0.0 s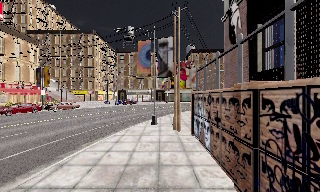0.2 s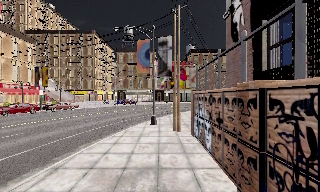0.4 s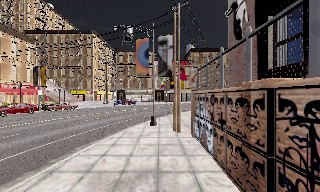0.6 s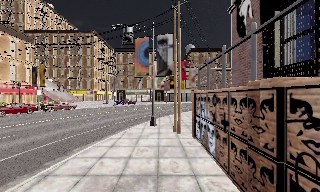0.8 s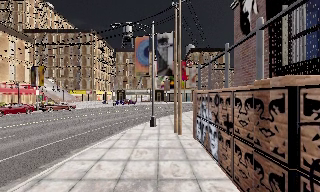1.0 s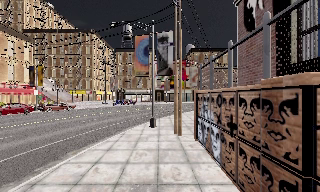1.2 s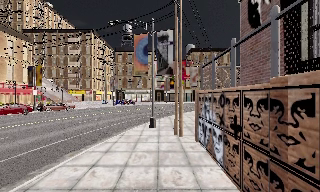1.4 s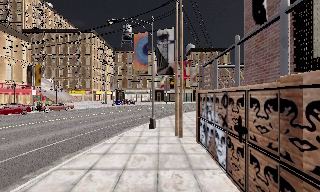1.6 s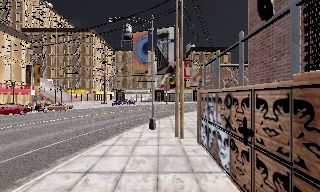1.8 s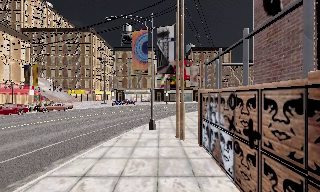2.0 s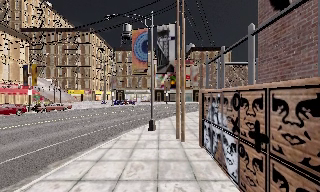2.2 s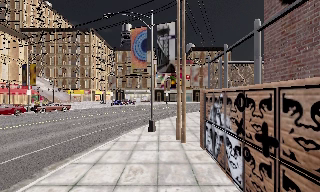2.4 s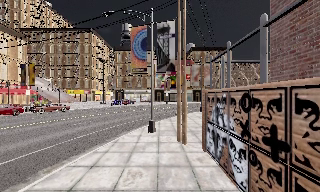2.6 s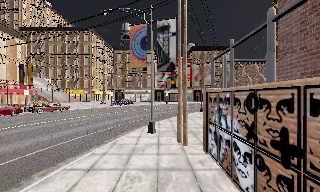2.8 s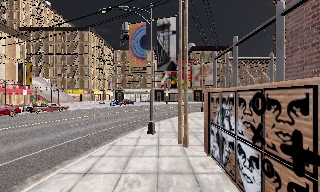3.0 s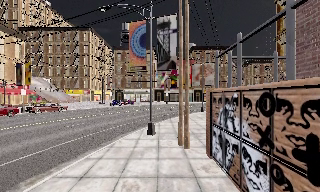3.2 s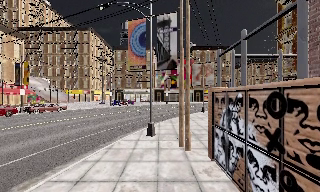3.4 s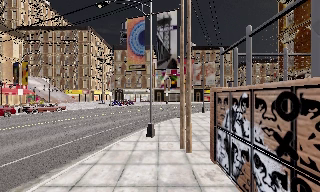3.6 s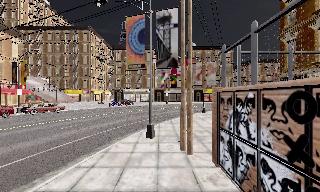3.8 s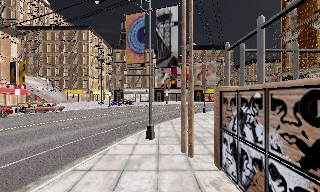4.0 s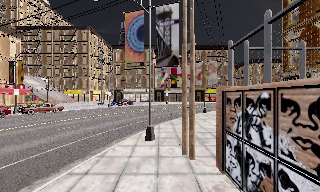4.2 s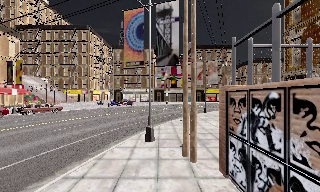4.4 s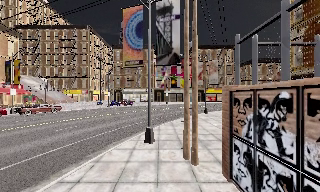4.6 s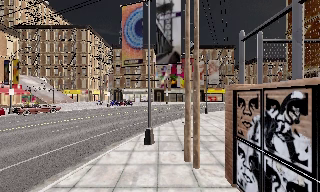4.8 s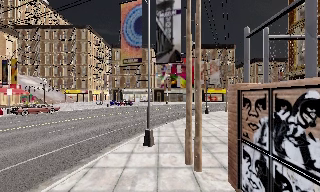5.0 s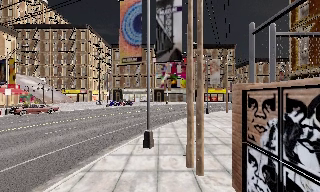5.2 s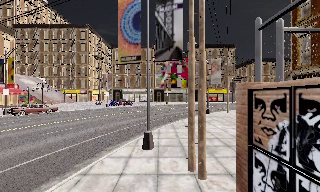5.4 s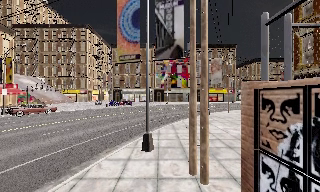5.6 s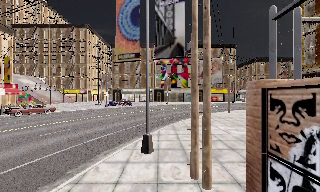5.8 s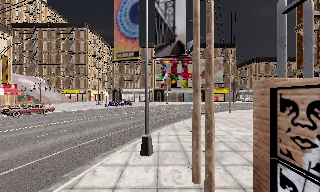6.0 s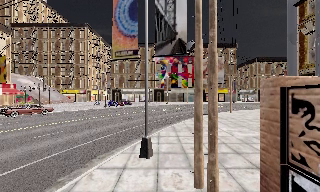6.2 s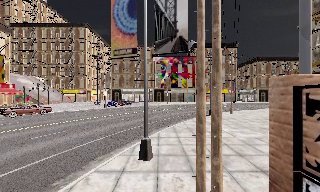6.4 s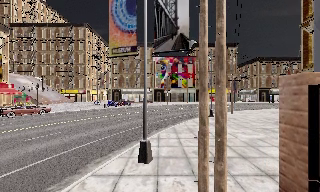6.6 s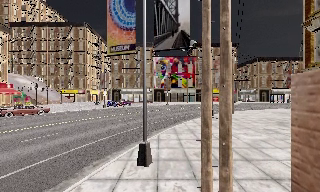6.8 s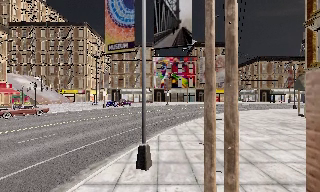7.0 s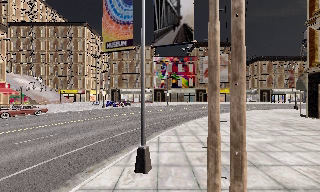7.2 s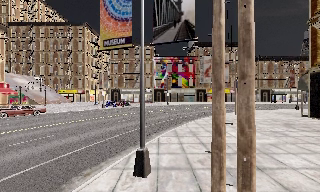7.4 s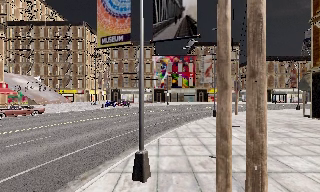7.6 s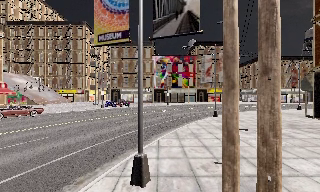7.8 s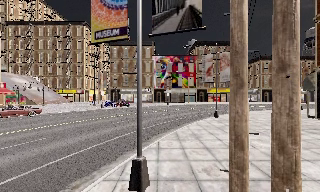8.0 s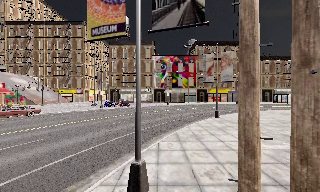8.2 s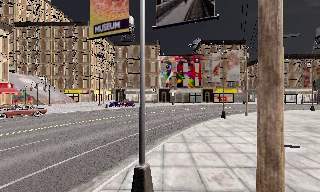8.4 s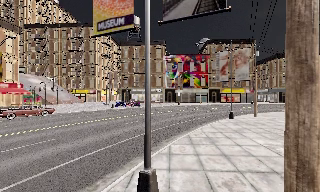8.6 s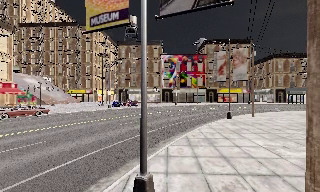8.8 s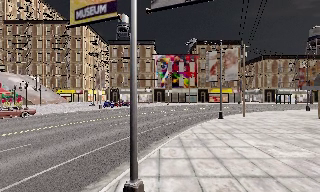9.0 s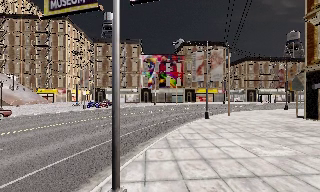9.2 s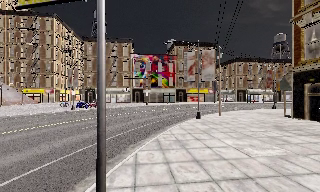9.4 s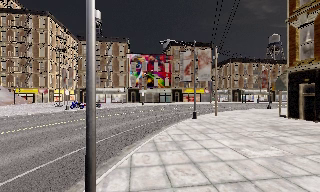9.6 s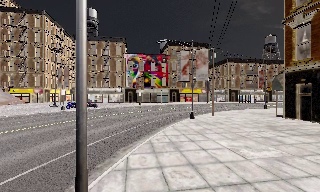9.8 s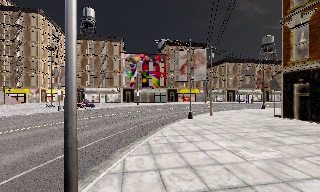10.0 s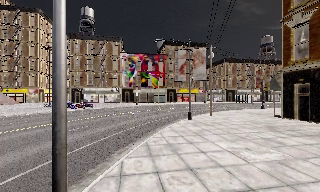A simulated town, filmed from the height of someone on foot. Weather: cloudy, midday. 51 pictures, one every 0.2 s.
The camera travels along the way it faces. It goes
forward.
0.0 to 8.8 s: The camera travels forward, about 9 m, so what stands in front looms larger.
8.8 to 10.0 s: The camera swings to its right by about 10 degrees, and the scene slides to the left. It travels forward, about 1 m, so what stands in front looms larger.
The film runs forward here.
